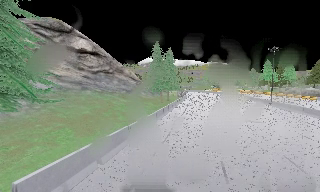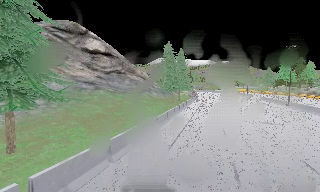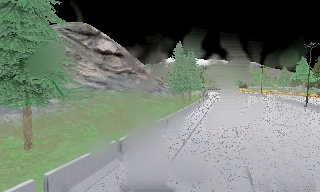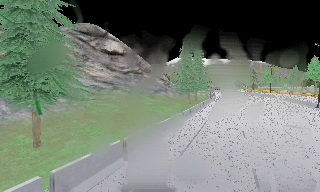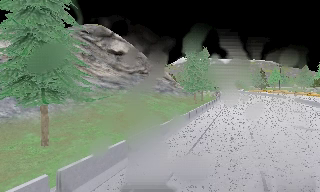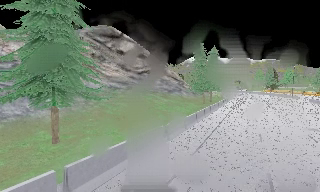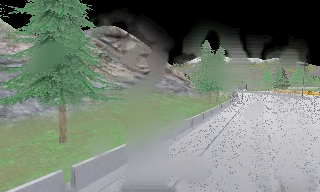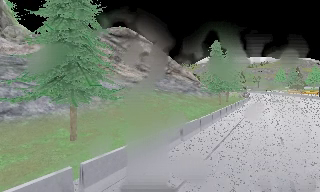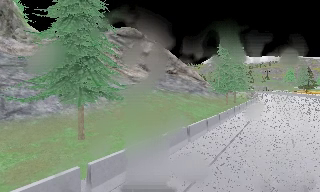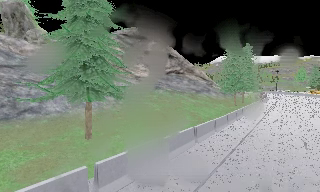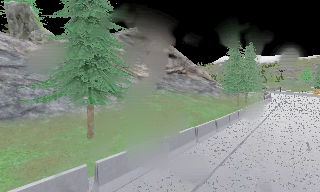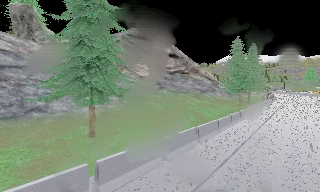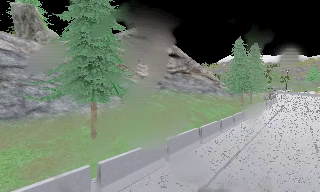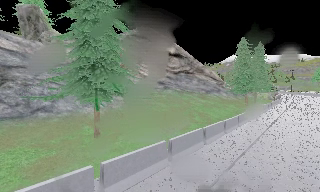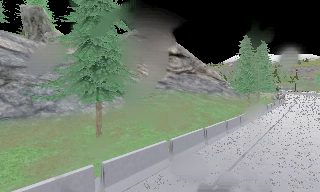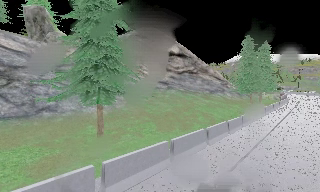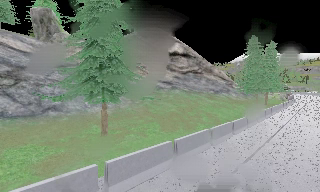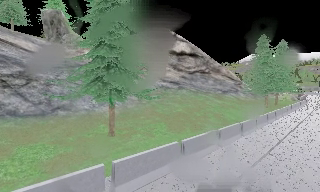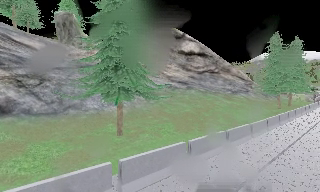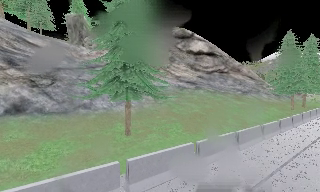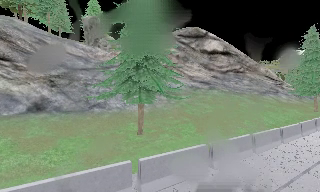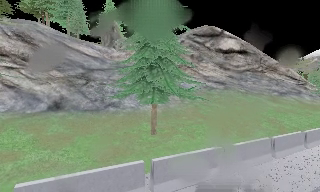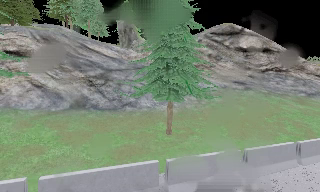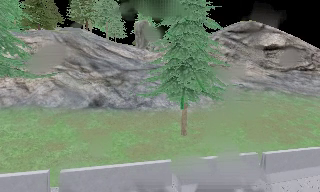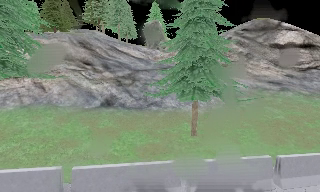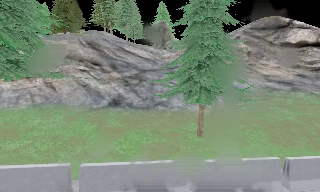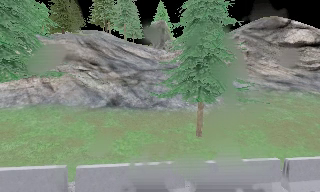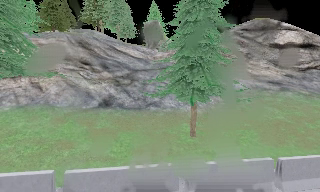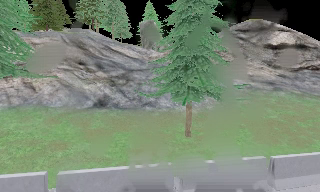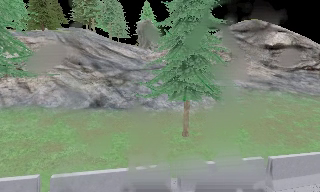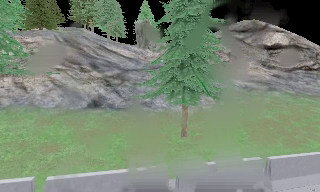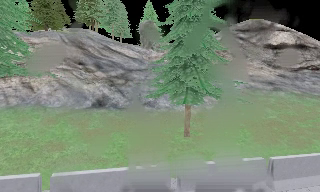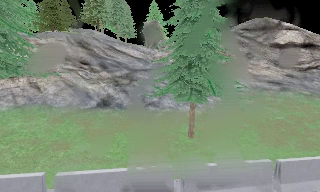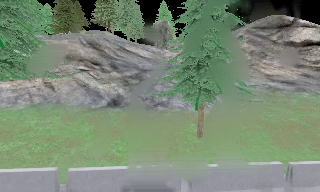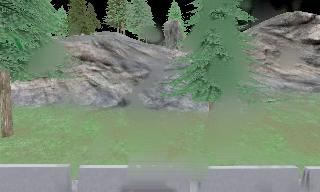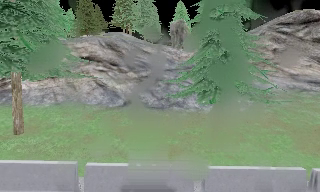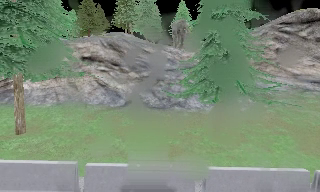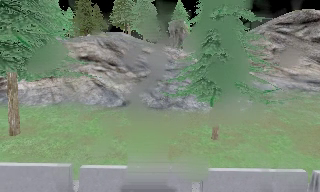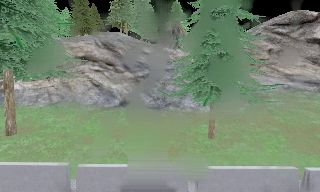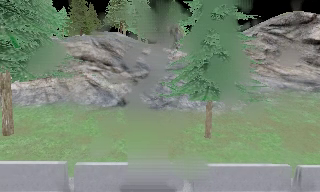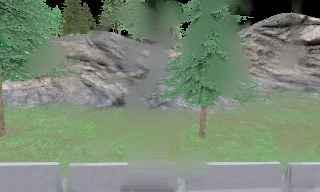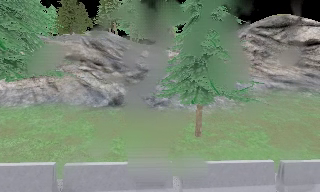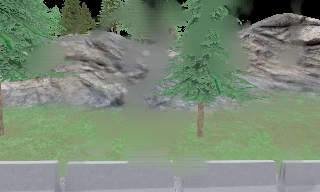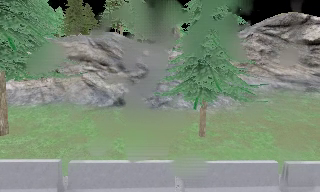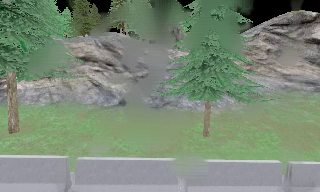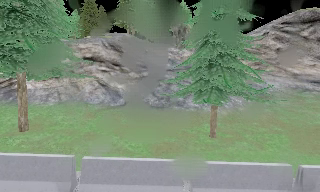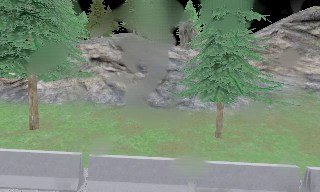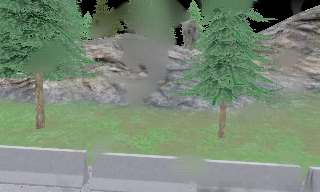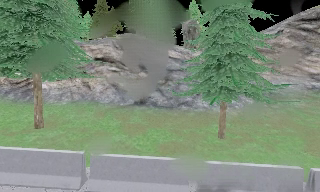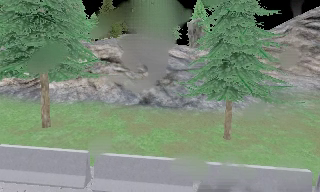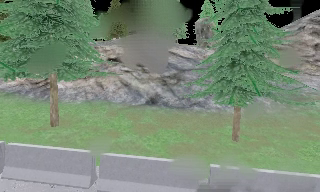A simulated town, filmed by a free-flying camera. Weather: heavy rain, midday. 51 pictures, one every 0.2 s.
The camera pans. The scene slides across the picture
to the right.
The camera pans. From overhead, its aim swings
counterclockwise.
0.0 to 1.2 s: The scene slides to the right, as the camera pans about 15 degrees to its left.
1.2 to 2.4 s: The camera shifts only a little, or ends up much as it began.
2.4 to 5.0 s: The camera pans to its left, which is counterclockwise from overhead, by about 40 degrees.
5.0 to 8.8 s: The camera travels to its right, about 0.5 m.
8.8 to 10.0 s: The scene slides to the right, as the camera pans about 10 degrees to its left.
The film runs backward here.
